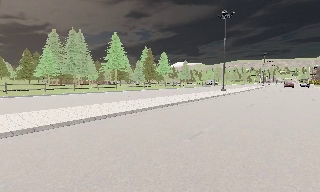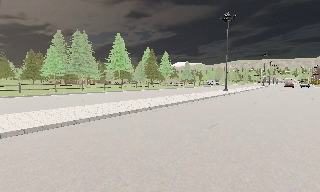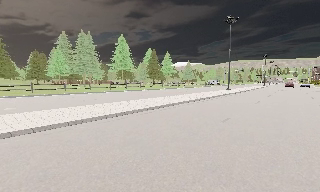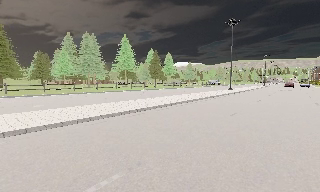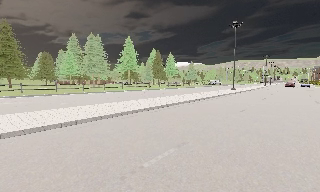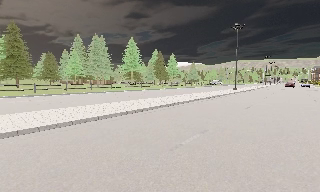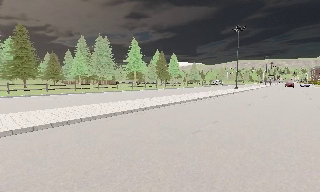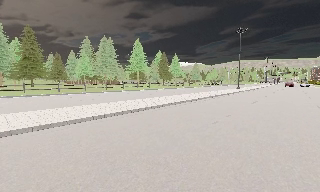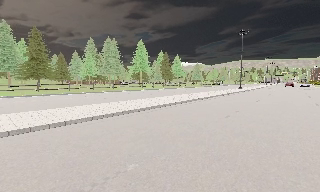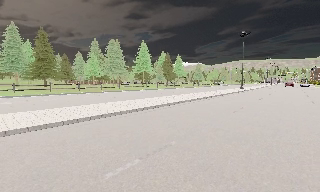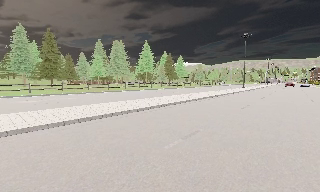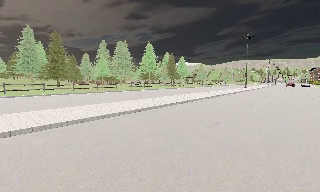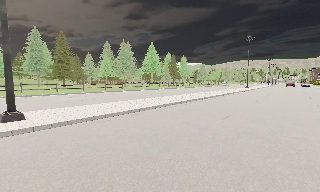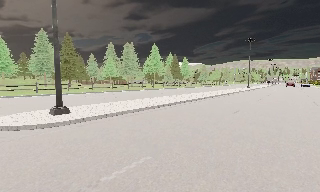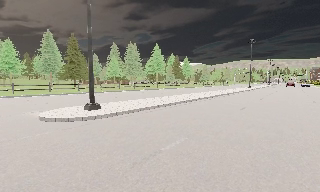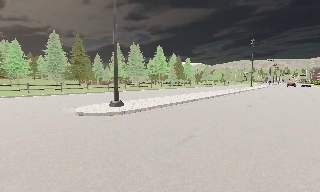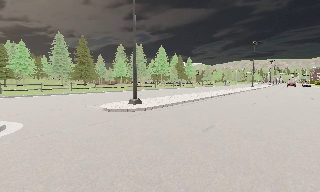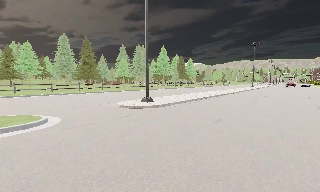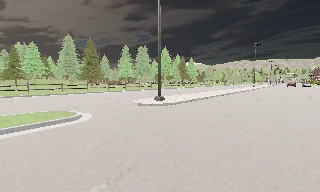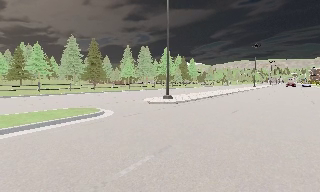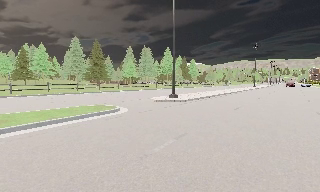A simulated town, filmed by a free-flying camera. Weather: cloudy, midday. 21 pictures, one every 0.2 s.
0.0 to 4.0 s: The camera travels backward and to its left, about 30 m, so what stands in front gets smaller.
The film runs backward here.
